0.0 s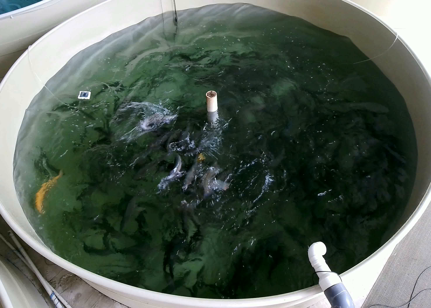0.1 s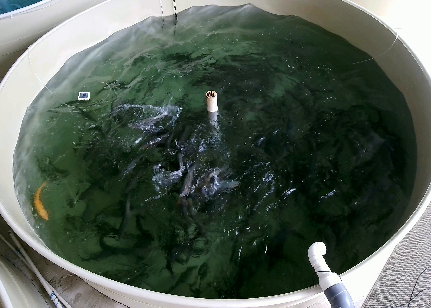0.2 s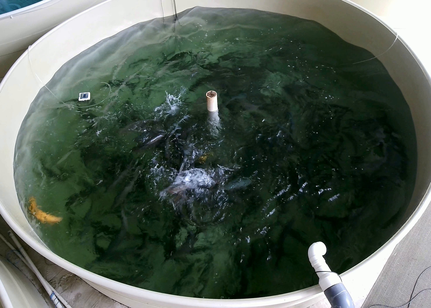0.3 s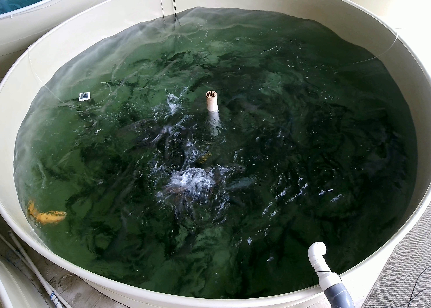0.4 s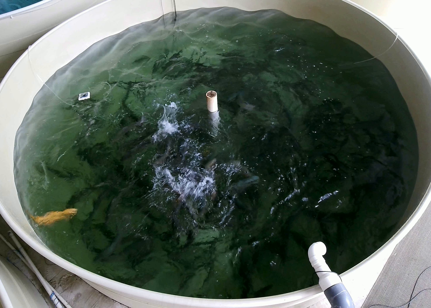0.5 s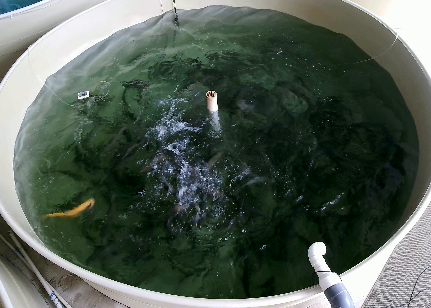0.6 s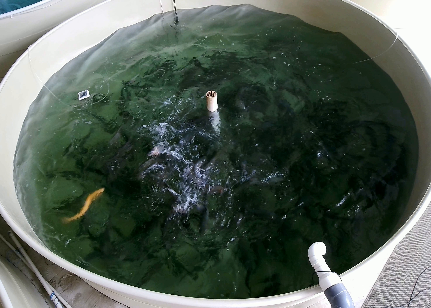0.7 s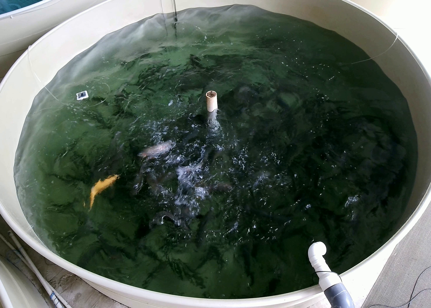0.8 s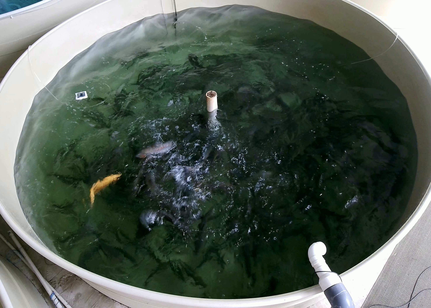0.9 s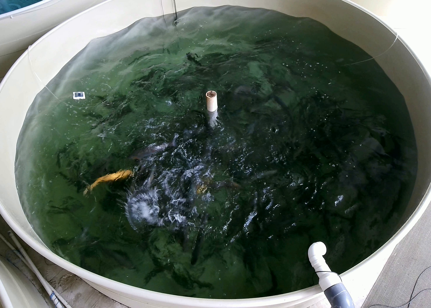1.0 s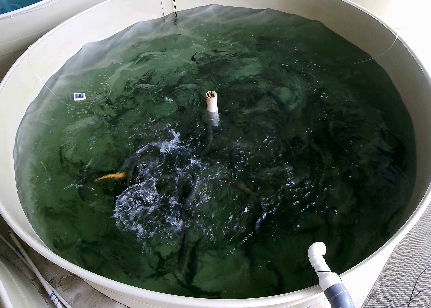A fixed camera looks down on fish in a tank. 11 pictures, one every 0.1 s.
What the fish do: Strong feeding.
